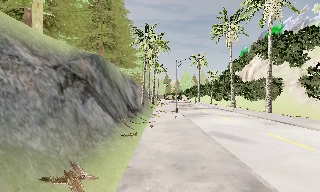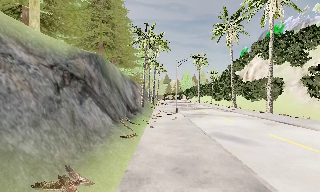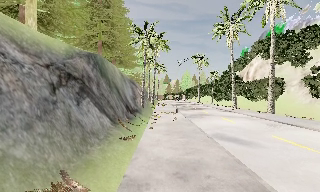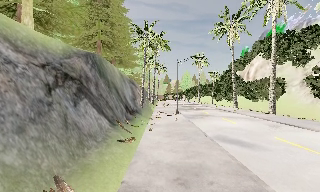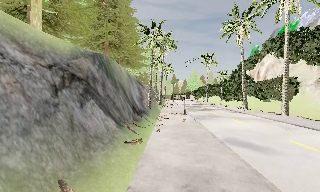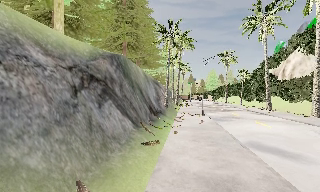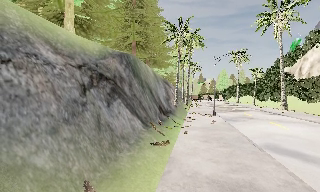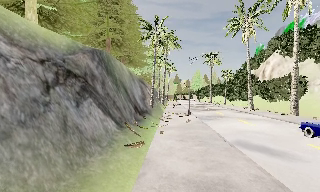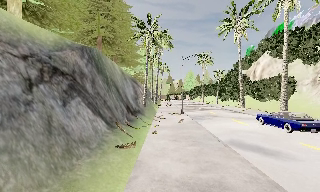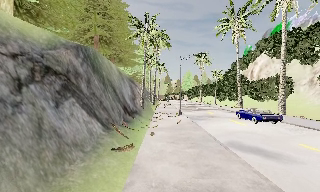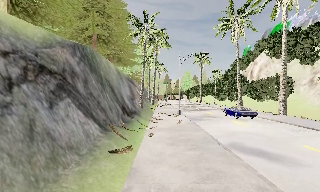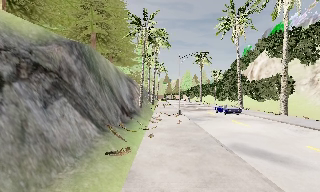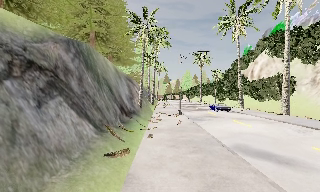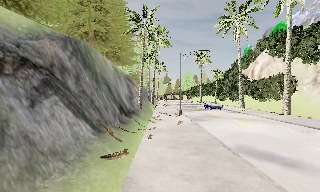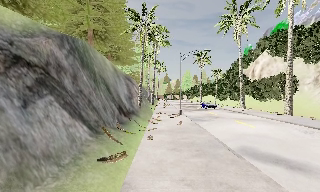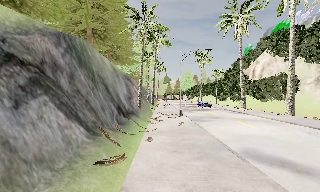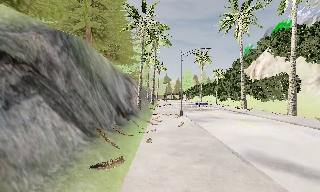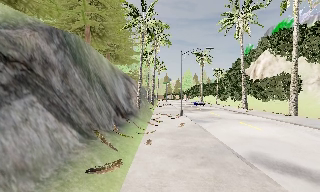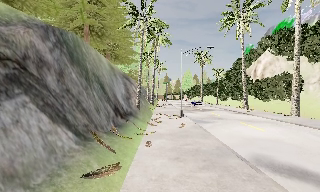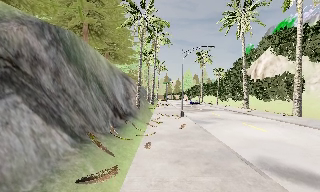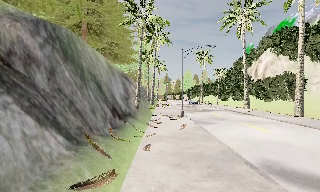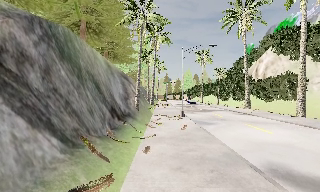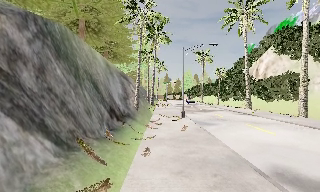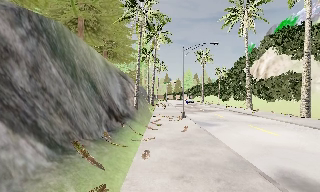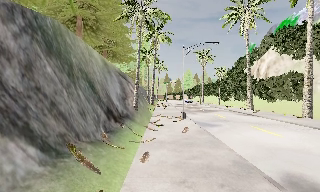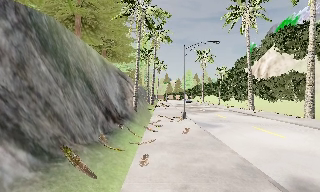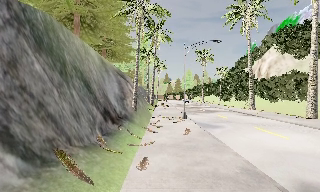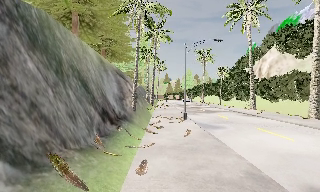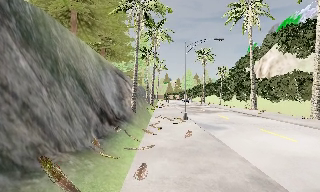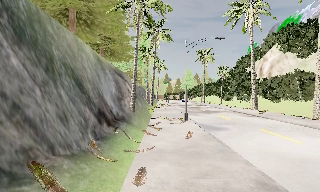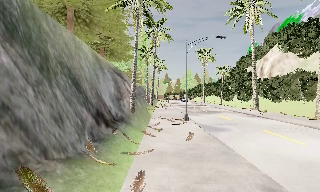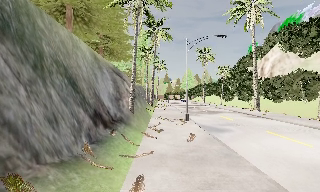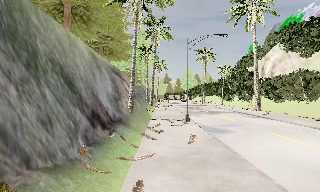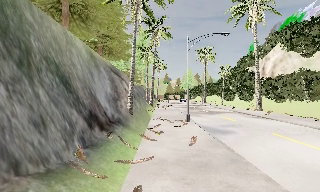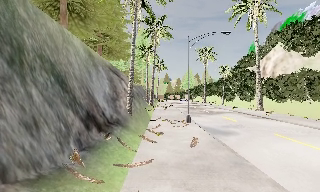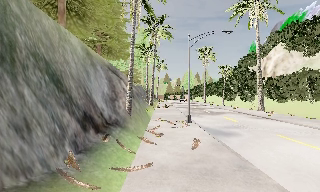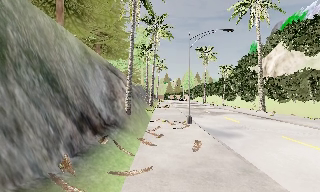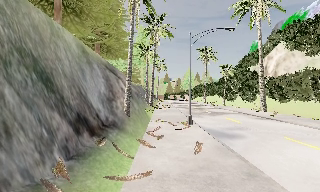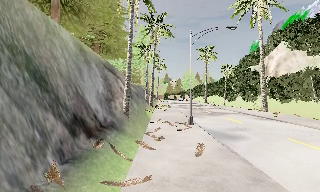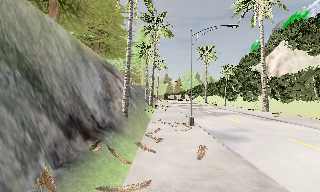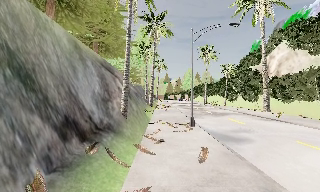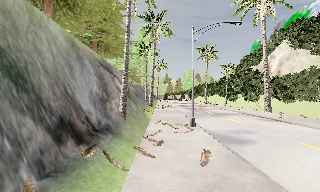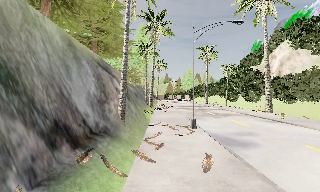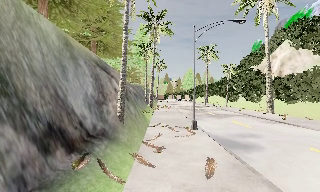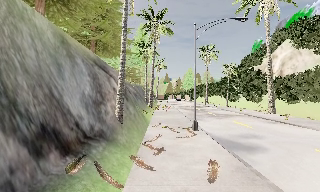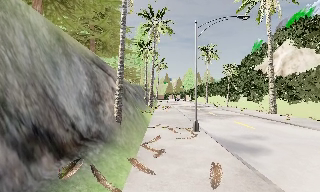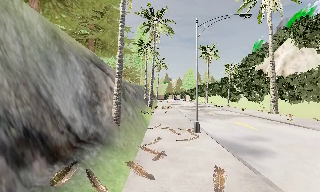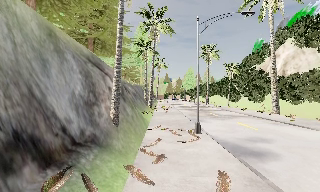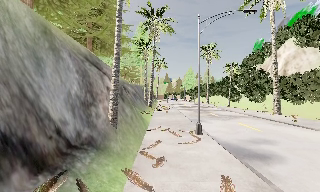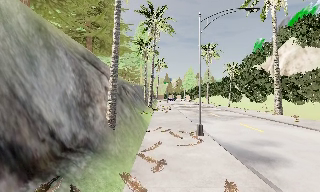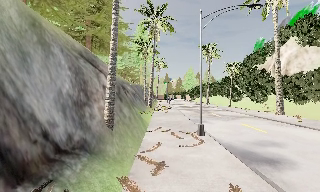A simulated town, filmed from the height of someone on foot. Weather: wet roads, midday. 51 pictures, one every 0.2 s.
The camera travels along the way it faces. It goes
forward.
0.0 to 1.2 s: The camera pans to its left, which is counterclockwise from overhead, by about 10 degrees. It travels forward, about 1.5 m, so what stands in front looms larger.
1.2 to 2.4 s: The camera swings to its right by about 10 degrees, and the scene slides to the left. It travels forward, about 1.5 m, so what stands in front looms larger.
2.4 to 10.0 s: The camera travels forward, about 10 m, so what stands in front looms larger.
The film runs forward here.
